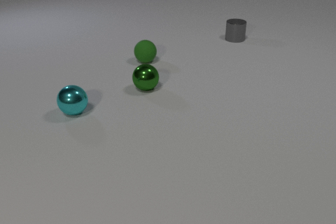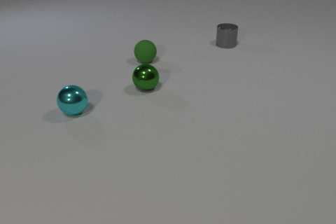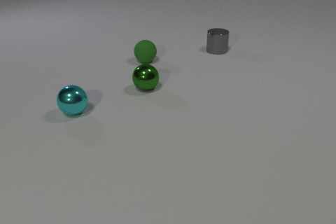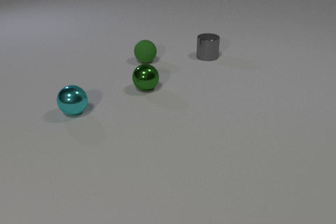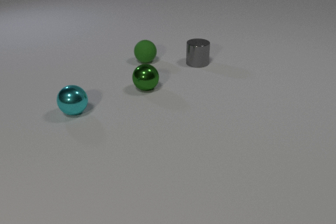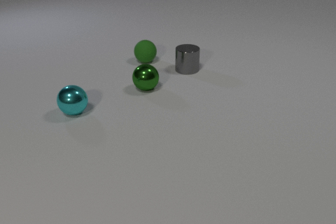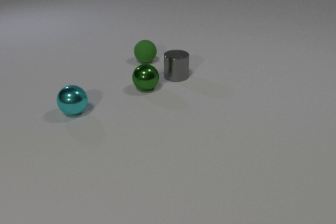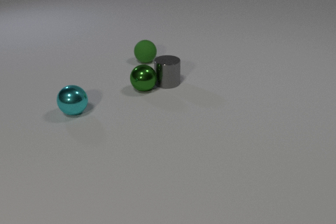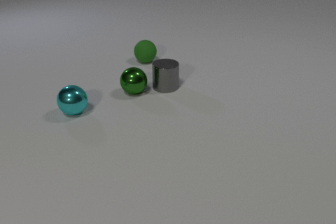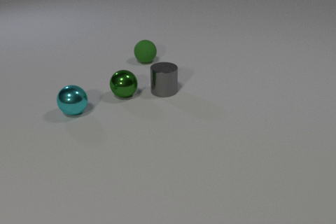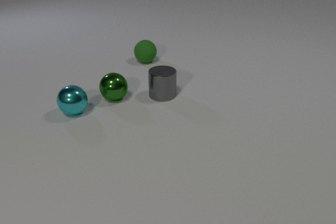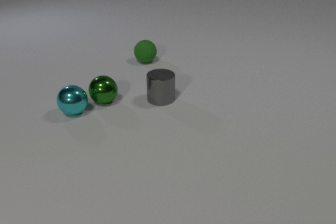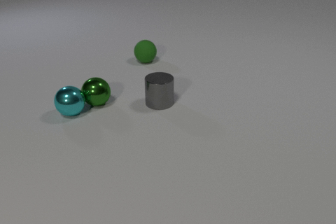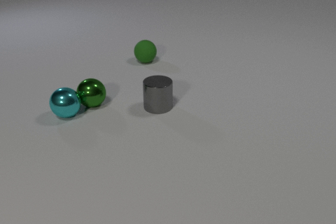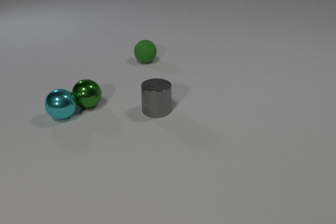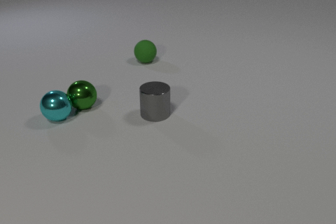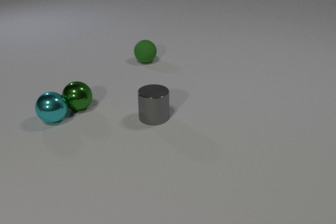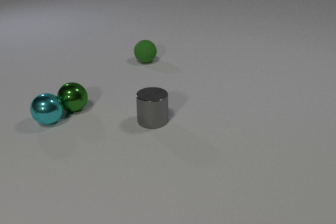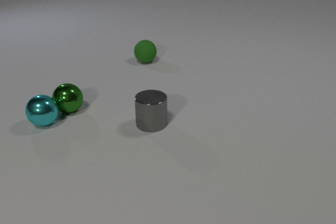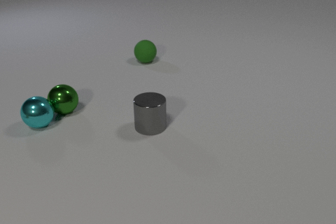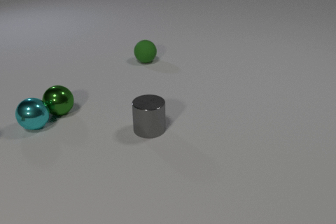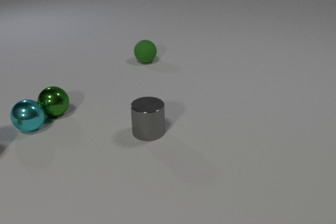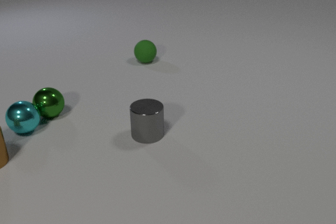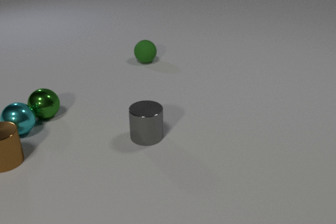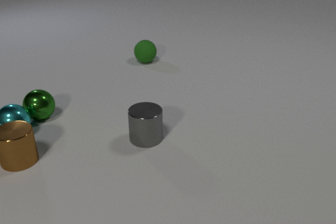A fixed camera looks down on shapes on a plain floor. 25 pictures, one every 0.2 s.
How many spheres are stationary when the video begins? 3.
What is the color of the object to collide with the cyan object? green.
How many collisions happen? 2.
0.0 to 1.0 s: The gray metal cylinder slides toward the camera and to the left.
1.0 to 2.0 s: The gray metal cylinder slides toward the camera and to the left. The green metal sphere rolls to the left and toward the camera. The gray metal cylinder and the green metal sphere collide.
2.0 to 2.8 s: The gray metal cylinder slides toward the camera. The green metal sphere rolls to the left and toward the camera. The cyan metal sphere rolls to the left. The green metal sphere and the cyan metal sphere collide.
2.8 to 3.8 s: The gray metal cylinder slides toward the camera. The green metal sphere rolls to the left. The cyan metal sphere rolls to the left and toward the camera.
3.8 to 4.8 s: The gray metal cylinder slides toward the camera. The green metal sphere rolls to the left. The brown metal cylinder comes in at the left edge, slides to the right. The cyan metal sphere rolls to the left.
